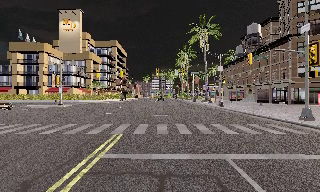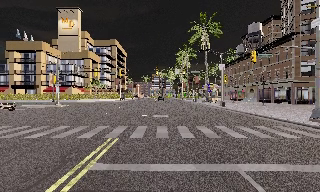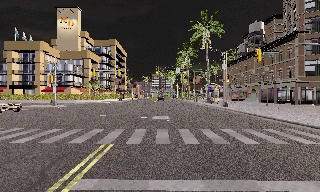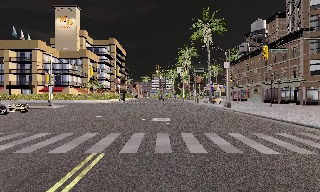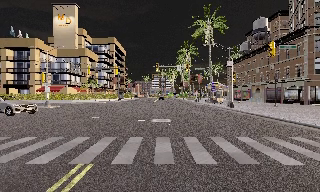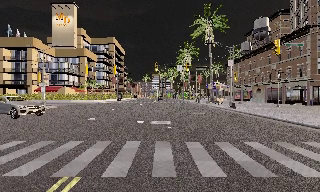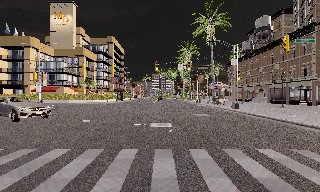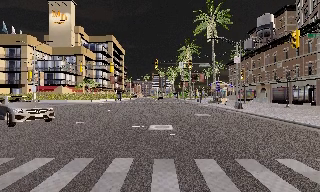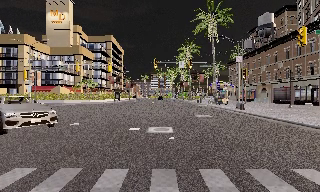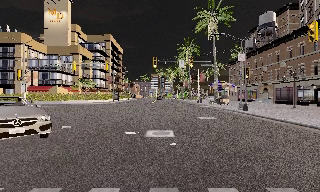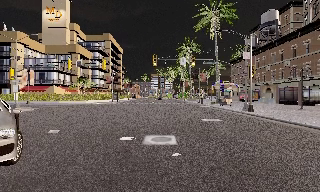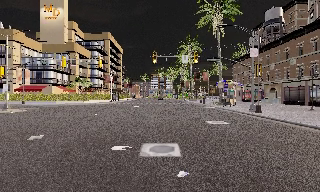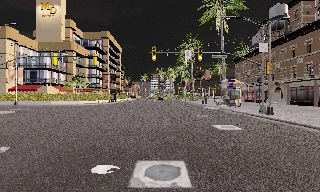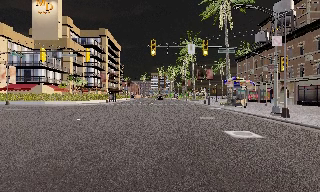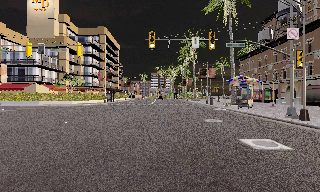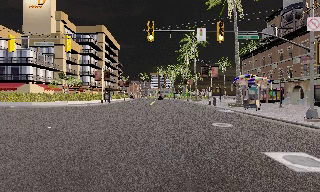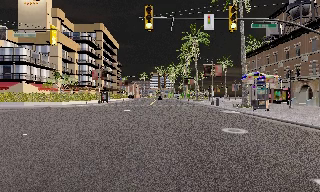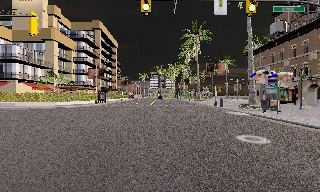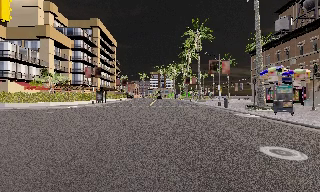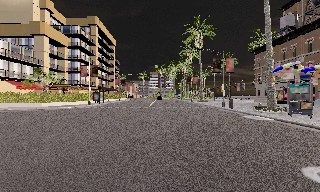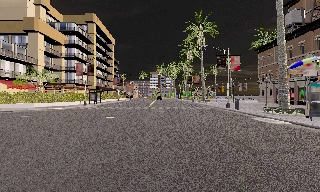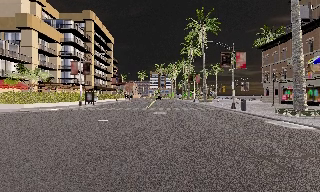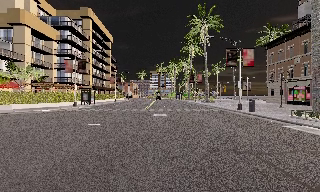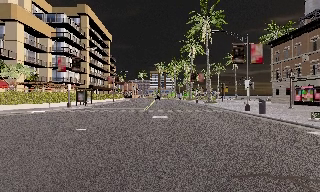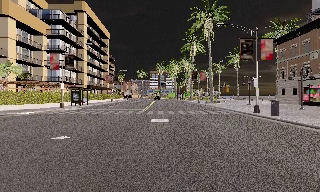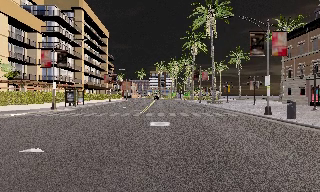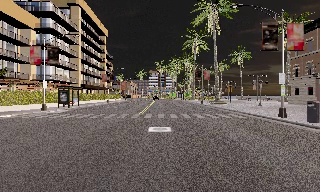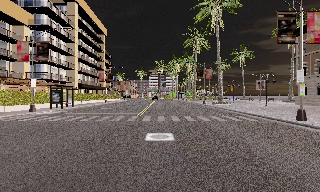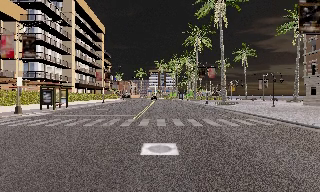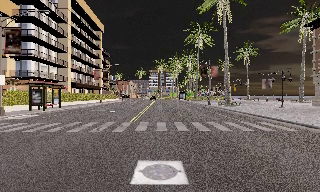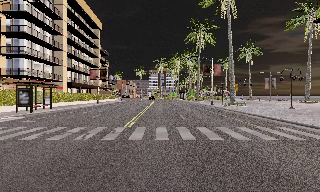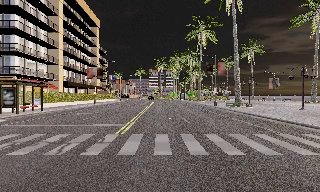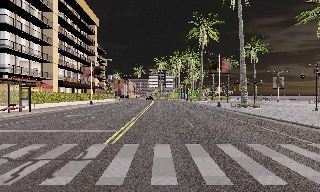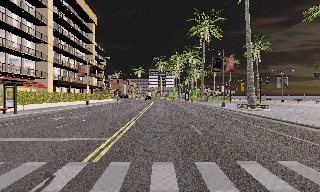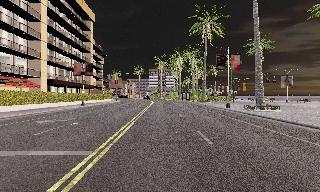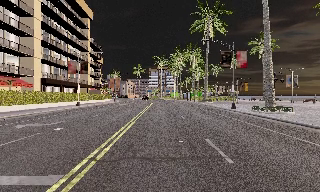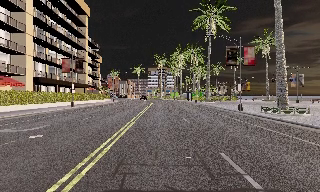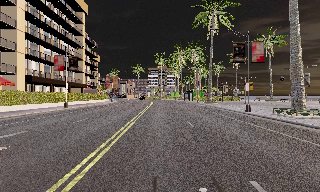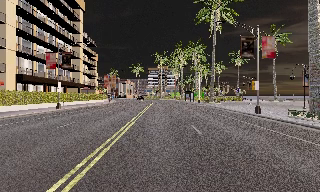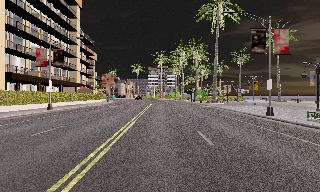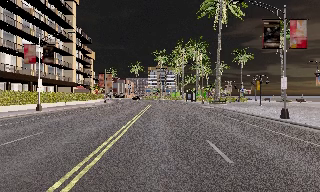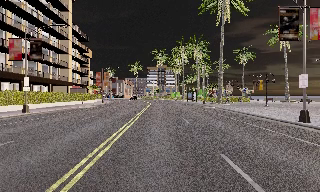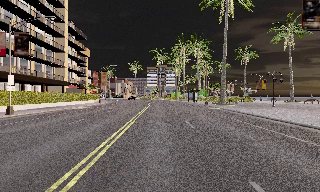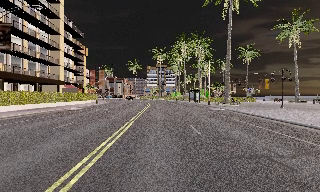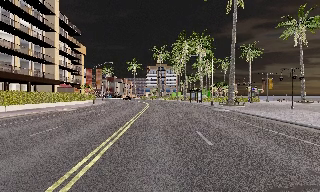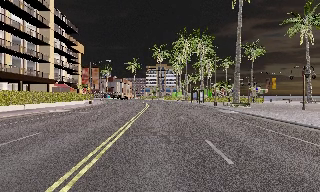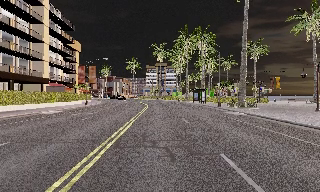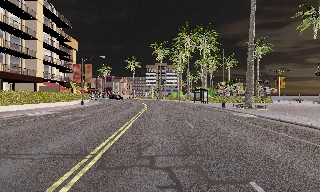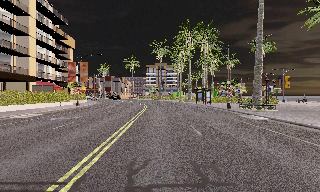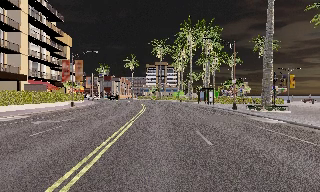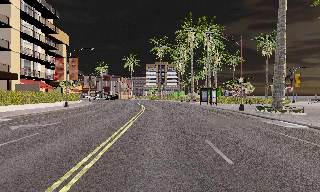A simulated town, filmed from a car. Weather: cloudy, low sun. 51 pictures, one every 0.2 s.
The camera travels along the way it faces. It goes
forward.
0.0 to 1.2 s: The camera travels forward, about 4.5 m, so what stands in front looms larger.
1.2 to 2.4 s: The camera travels forward, about 6 m, so what stands in front looms larger. It gains speed.
2.4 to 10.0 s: The camera travels forward, about 55 m, so what stands in front looms larger.
The film runs forward here.
